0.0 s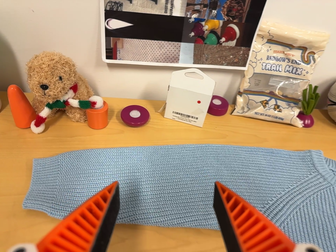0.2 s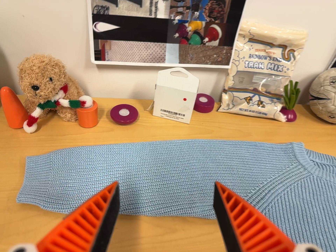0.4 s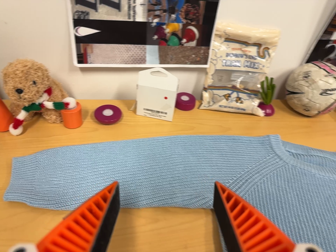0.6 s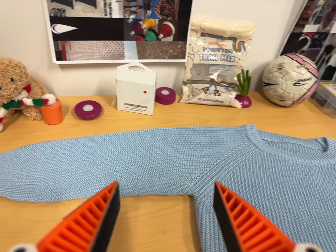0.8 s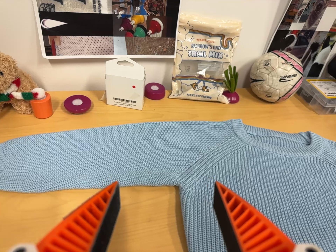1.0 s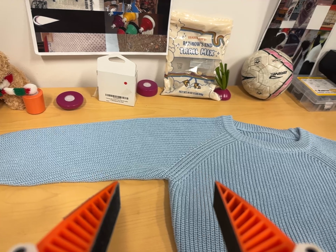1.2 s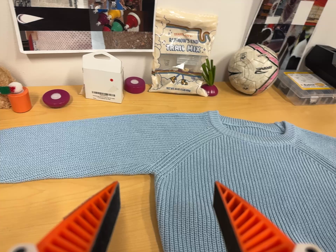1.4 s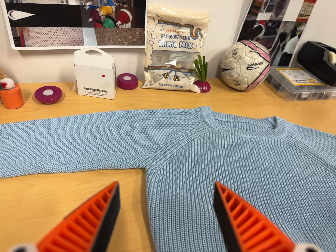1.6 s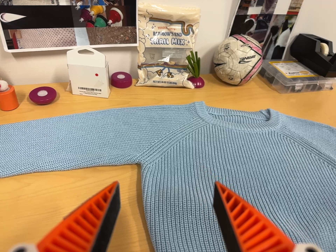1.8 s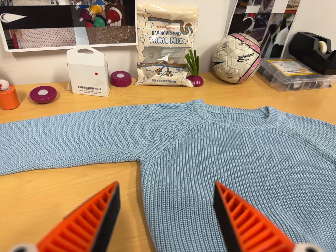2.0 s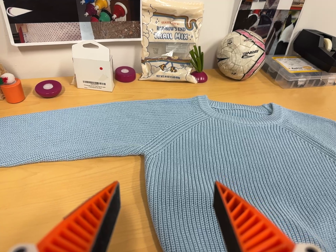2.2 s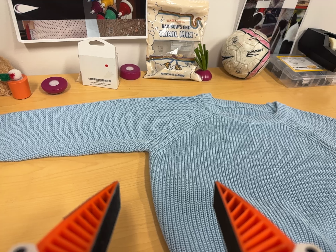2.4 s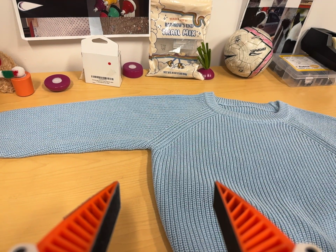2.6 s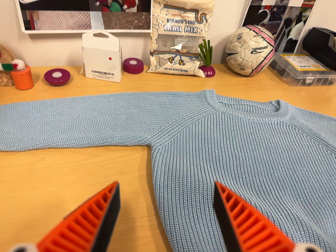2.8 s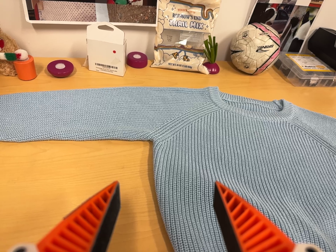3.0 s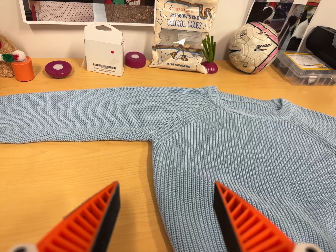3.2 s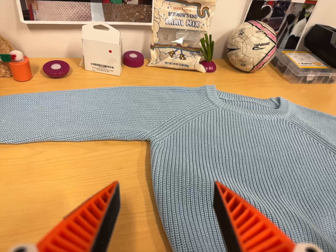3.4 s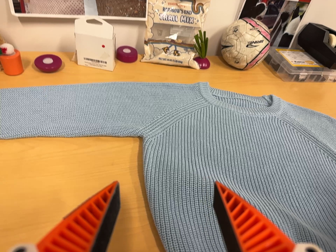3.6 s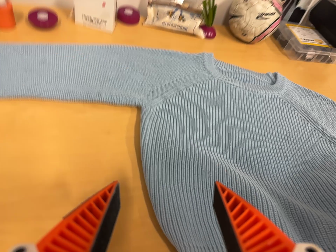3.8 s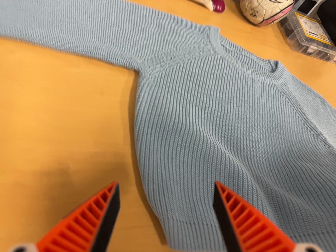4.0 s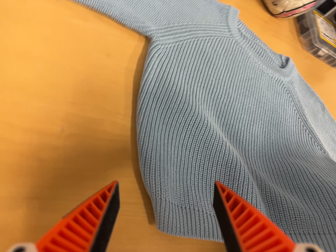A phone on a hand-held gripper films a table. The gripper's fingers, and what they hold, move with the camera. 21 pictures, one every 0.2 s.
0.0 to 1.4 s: The camera travels to its right, backward and toward the bottom of its view, about 16 cm, so close, fixed things drift to the left.
1.4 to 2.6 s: The camera shifts only a little, or ends up much as it began.
2.6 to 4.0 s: The camera pans to its right by about 10 degrees. It travels to its left and forward, about 7 cm. Its aim tips toward the bottom of its view by about 20 degrees, and the scene shifts upward. It rolls about its line of sight by about 25 degrees, and the scene rotates clockwise.
The film runs forward here.
